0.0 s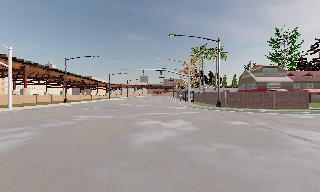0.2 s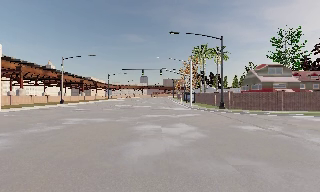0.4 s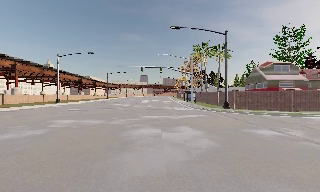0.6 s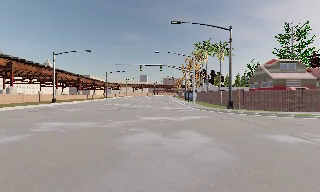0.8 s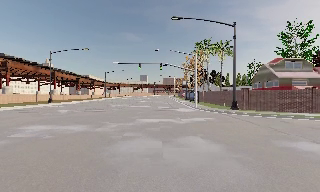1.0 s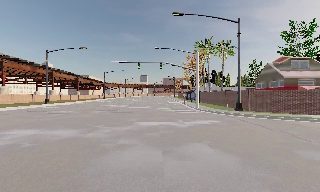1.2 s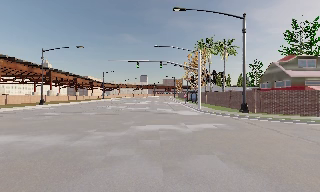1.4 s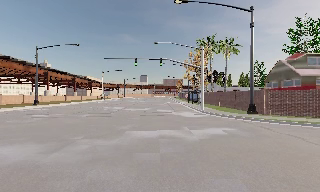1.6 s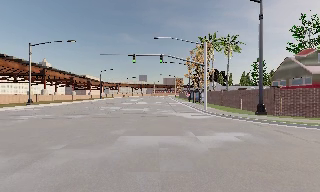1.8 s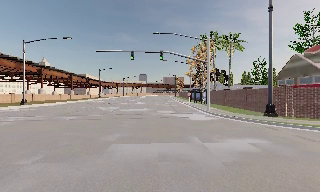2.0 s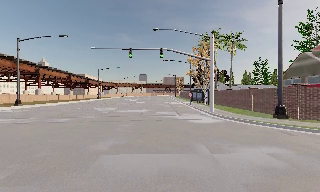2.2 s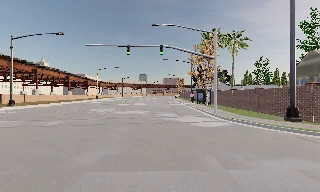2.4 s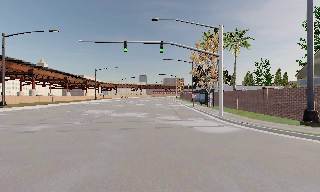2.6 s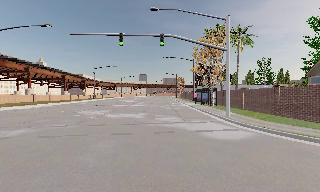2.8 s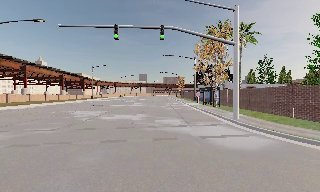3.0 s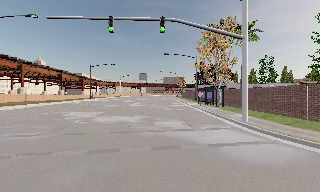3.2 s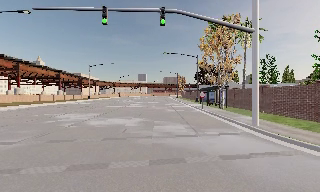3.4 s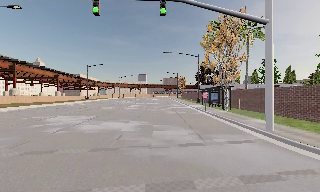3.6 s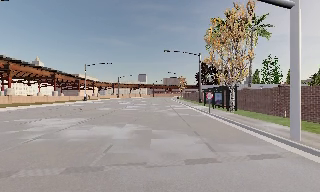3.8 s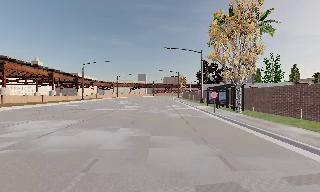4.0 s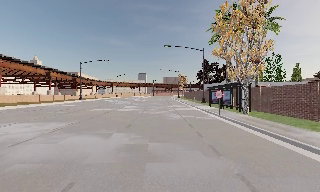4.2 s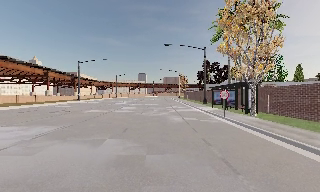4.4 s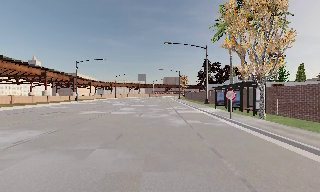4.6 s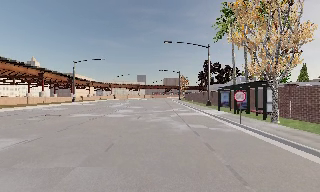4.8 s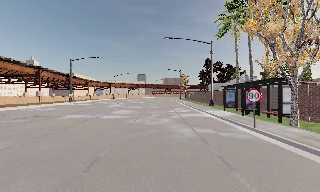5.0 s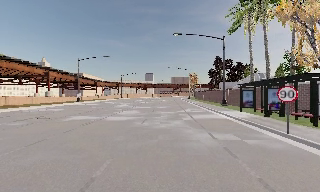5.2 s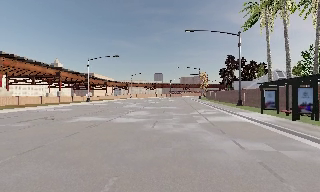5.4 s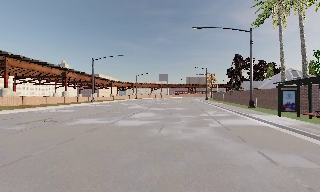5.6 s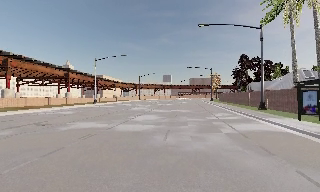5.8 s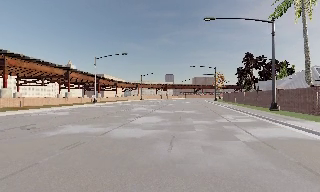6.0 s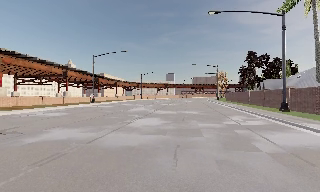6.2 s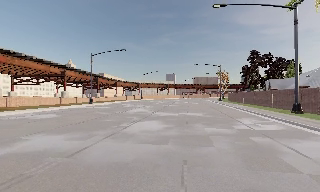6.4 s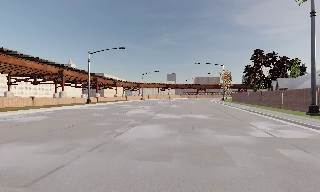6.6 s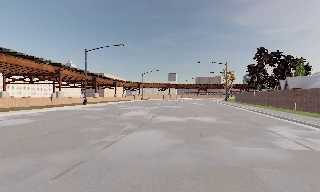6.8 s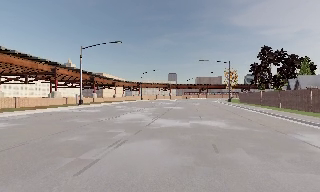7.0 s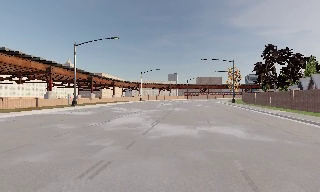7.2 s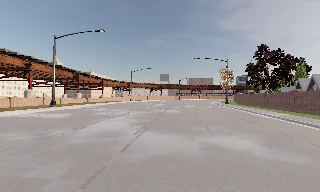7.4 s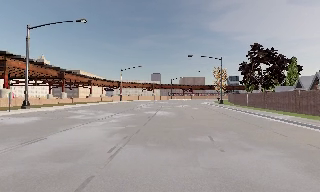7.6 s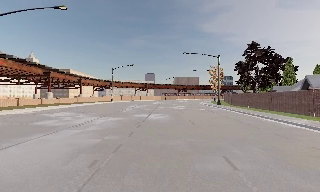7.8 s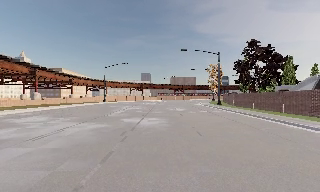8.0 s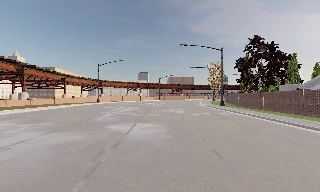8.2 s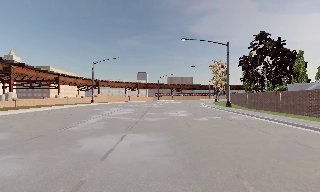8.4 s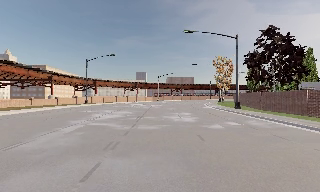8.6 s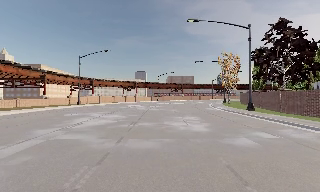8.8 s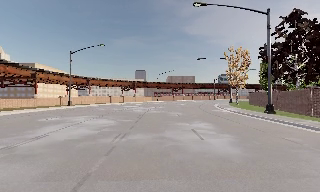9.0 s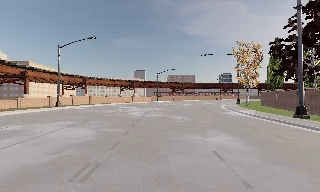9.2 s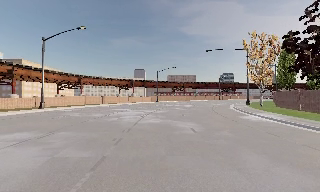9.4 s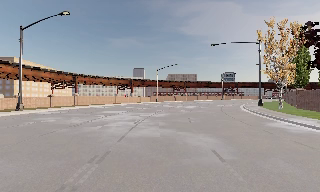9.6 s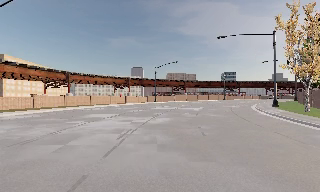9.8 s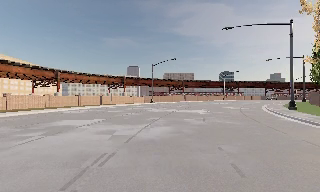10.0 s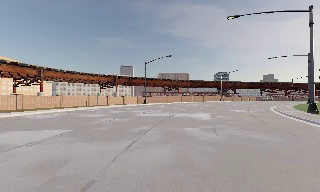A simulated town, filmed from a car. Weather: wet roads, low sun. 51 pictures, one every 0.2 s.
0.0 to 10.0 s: The camera travels forward, about 90 m, so what stands in front looms larger. It gains speed.
The film runs forward here.
